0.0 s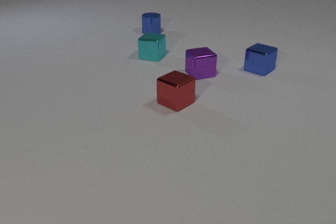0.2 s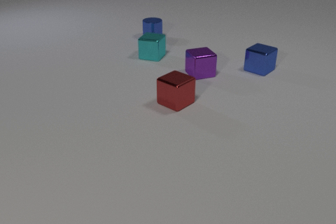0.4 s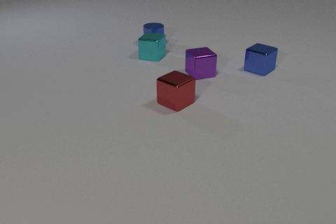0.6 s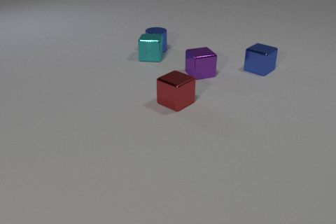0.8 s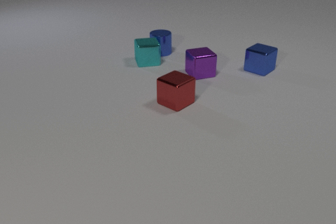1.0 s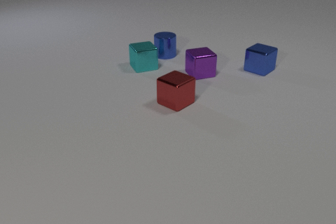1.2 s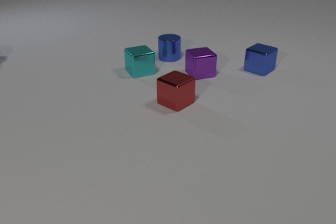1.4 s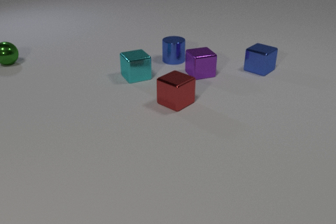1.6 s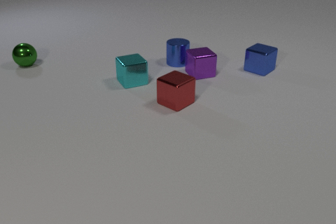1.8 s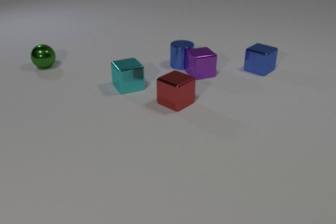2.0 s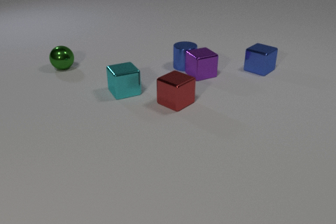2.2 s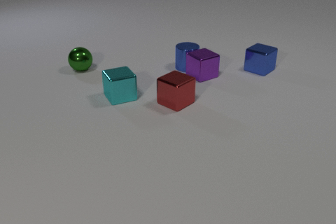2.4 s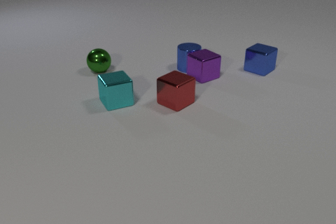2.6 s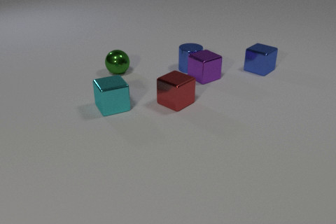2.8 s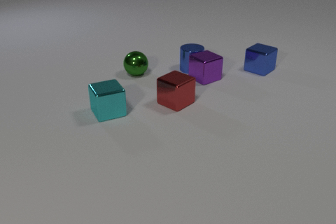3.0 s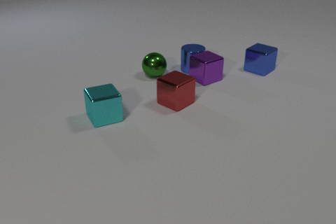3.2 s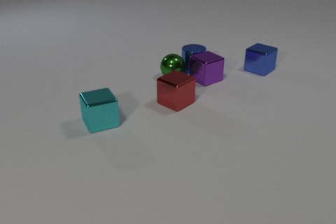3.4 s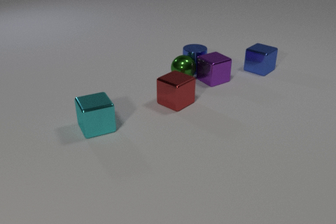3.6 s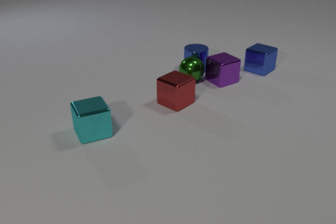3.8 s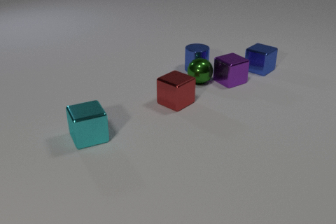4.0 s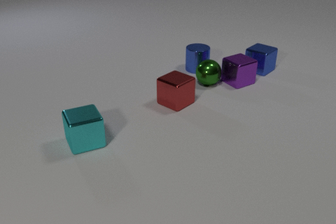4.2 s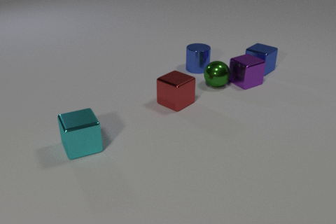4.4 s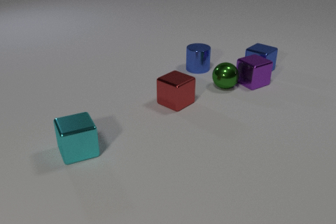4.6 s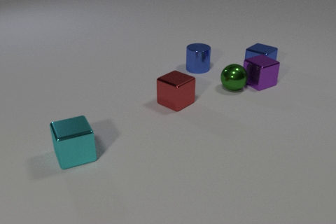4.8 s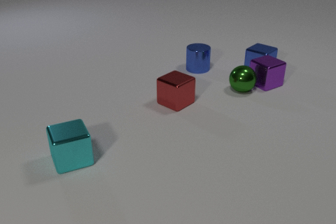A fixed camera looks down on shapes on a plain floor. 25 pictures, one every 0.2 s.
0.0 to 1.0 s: The blue metal cylinder slides toward the camera. The cyan metal cube slides toward the camera, spins counterclockwise seen from above by about 45 degrees, its near face sliding to the right. The blue metal cylinder and the cyan metal cube collide.
1.0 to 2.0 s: The blue metal cylinder slides toward the camera and to the right. The cyan metal cube slides toward the camera. The green metal sphere comes in at the left edge, rolls to the right and toward the camera. The blue metal cylinder and the purple metal cube collide.
2.0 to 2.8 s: The blue metal cylinder slides to the right and toward the camera. The cyan metal cube slides toward the camera. The purple metal cube slides toward the camera. The green metal sphere rolls to the right.
2.8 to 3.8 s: The blue metal cylinder slides to the right. The cyan metal cube slides toward the camera and to the left. The purple metal cube slides to the right. The green metal sphere rolls to the right. The purple metal cube and the green metal sphere collide. The blue metal cylinder and the green metal sphere collide.
3.8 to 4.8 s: The cyan metal cube slides toward the camera and to the left. The purple metal cube slides to the right. The green metal sphere rolls to the right.
How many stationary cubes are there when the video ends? 2.
What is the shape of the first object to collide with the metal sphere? cube.
What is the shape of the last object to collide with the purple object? sphere.
